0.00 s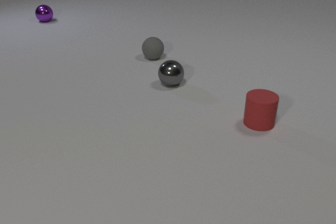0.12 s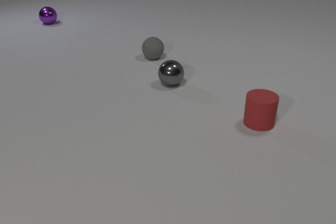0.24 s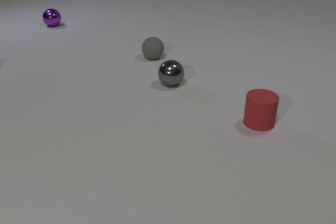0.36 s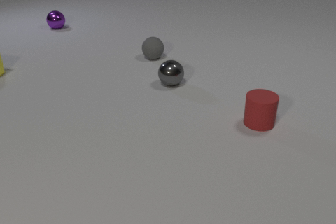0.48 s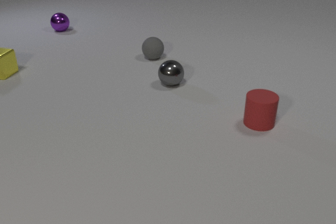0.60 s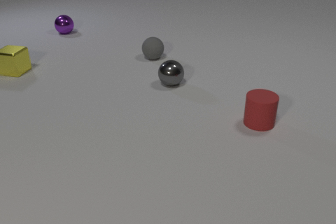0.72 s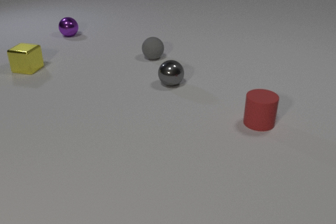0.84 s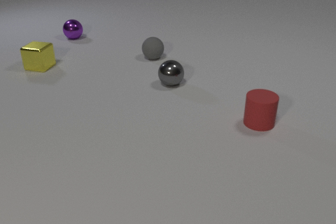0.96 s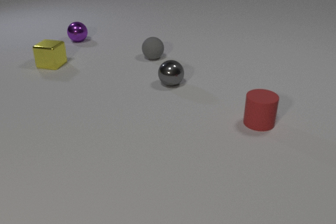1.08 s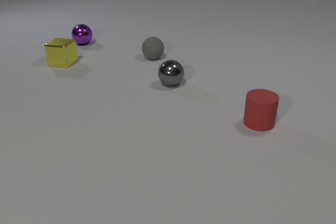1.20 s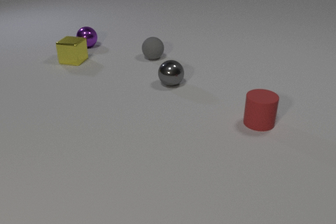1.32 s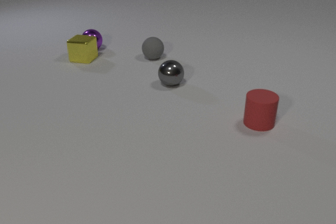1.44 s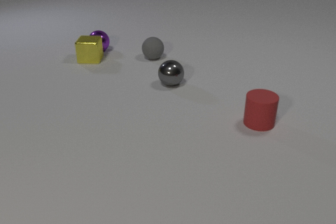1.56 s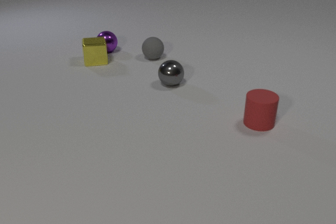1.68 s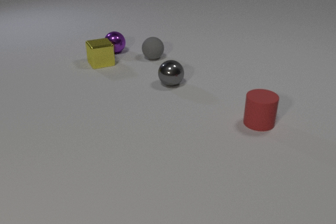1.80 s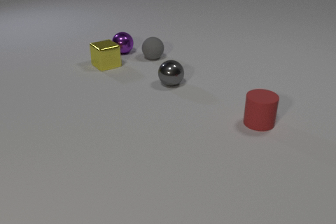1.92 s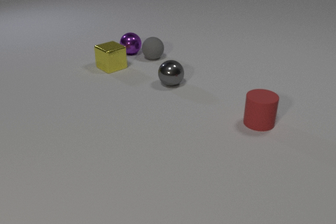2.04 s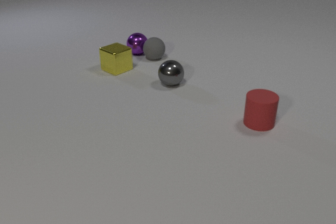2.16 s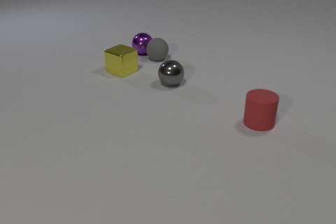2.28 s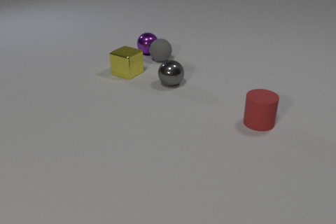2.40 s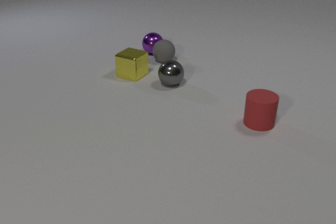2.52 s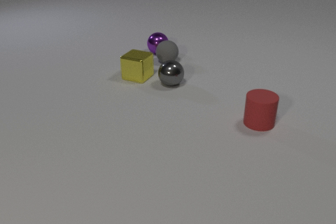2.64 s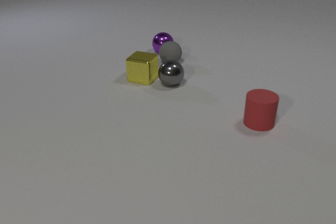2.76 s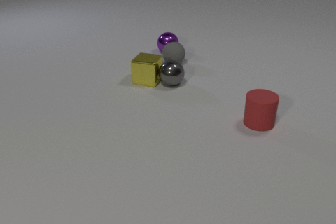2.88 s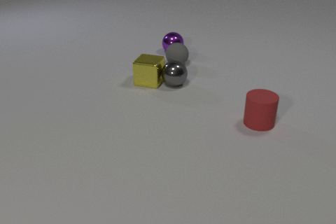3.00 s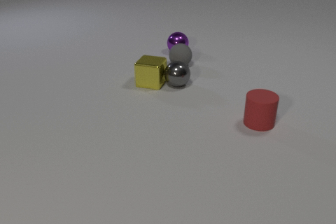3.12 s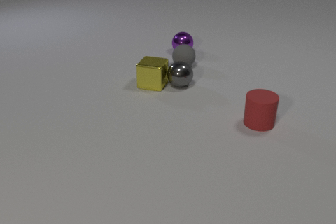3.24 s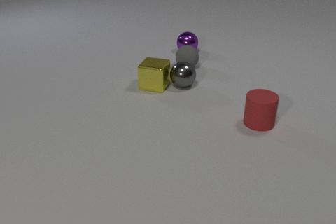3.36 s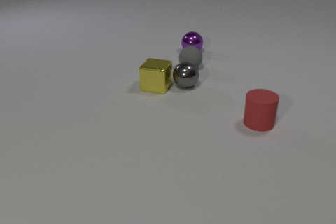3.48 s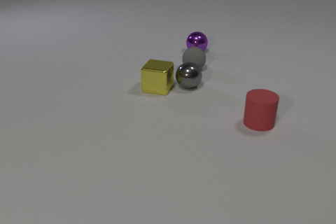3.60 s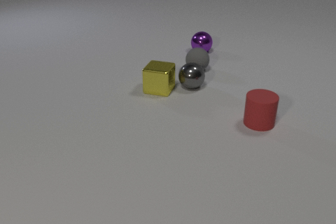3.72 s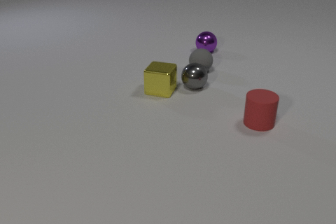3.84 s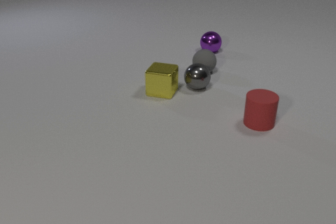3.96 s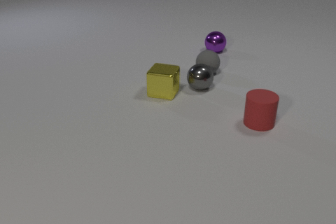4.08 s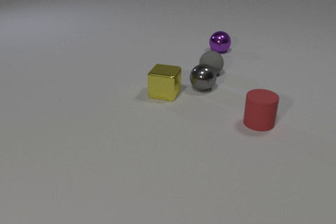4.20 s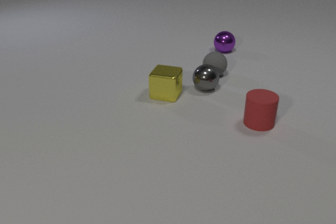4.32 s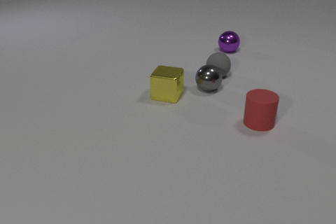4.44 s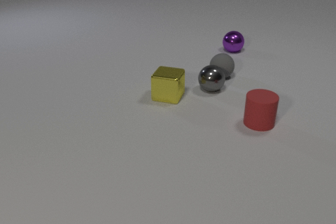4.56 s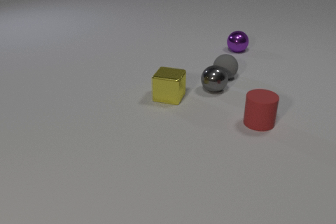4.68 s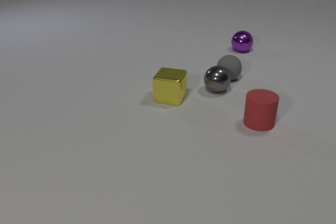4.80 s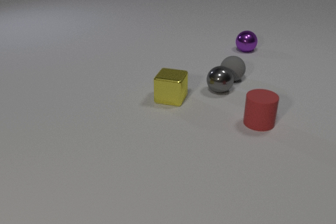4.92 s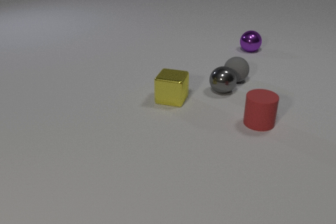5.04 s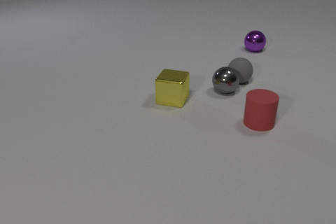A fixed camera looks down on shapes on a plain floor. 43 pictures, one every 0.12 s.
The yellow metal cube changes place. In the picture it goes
to the right.
The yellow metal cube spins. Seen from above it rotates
counterclockwise.
0.00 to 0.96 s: The yellow metal cube comes in at the left edge, slides to the right. The purple metal sphere rolls toward the camera and to the right.
0.96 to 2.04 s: The yellow metal cube slides to the right, spins counterclockwise seen from above by about 60 degrees, its near face sliding to the right. The purple metal sphere rolls to the right and toward the camera. The yellow metal cube and the purple metal sphere collide. The purple metal sphere and the gray rubber sphere collide.
2.04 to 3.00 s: The yellow metal cube slides toward the camera and to the right, spins counterclockwise seen from above by about 30 degrees, its near face sliding to the right. The purple metal sphere rolls to the right. The gray metal sphere rolls to the right. The gray rubber sphere rolls to the right and toward the camera. The yellow metal cube and the gray metal sphere collide.
3.00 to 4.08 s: The yellow metal cube slides toward the camera and to the right. The purple metal sphere rolls to the right. The gray metal sphere rolls to the right. The gray rubber sphere rolls to the right and toward the camera.
4.08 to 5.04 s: The yellow metal cube slides toward the camera and to the right. The purple metal sphere rolls to the right. The gray metal sphere rolls to the right. The gray rubber sphere rolls to the right and toward the camera.
How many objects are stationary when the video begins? 3.
What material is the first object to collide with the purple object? metal.
Are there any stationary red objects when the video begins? yes.
